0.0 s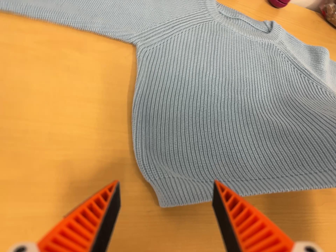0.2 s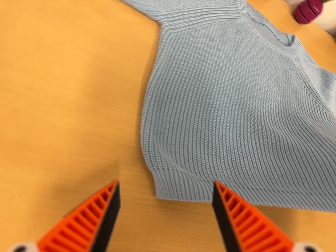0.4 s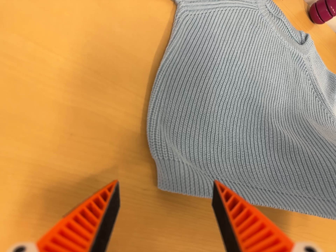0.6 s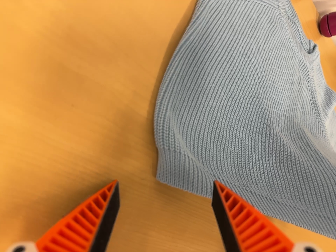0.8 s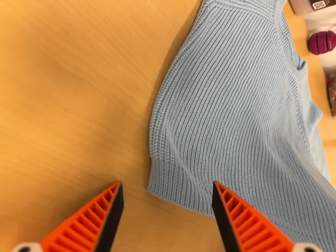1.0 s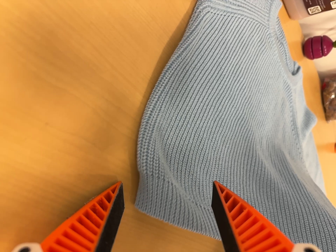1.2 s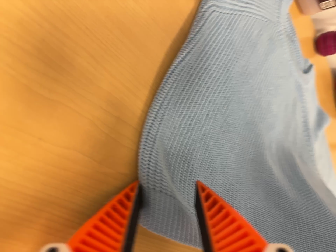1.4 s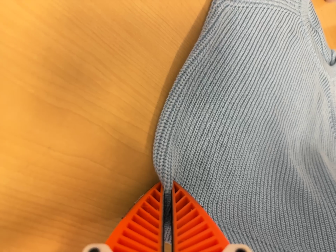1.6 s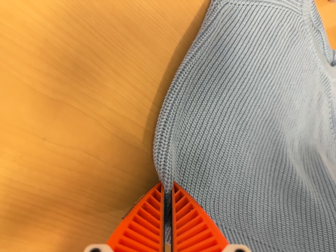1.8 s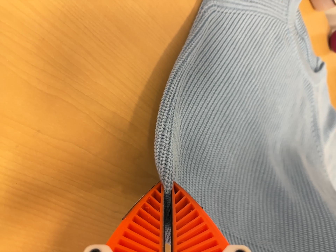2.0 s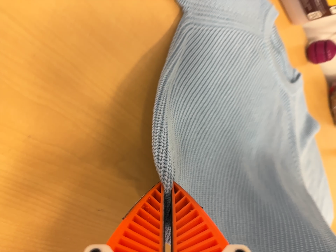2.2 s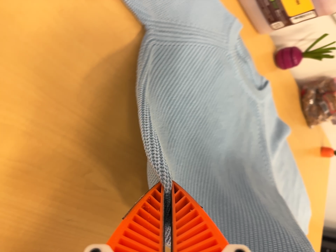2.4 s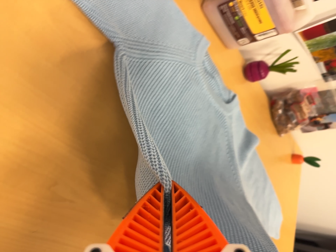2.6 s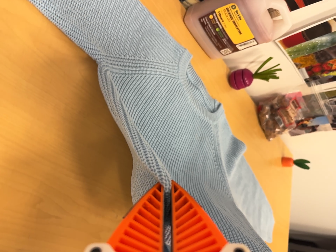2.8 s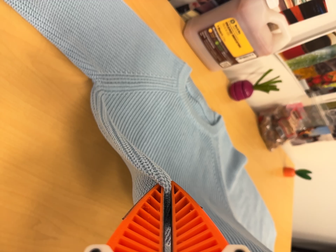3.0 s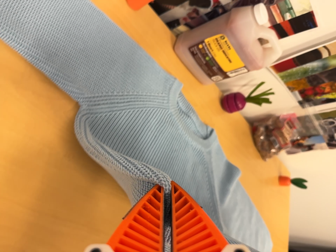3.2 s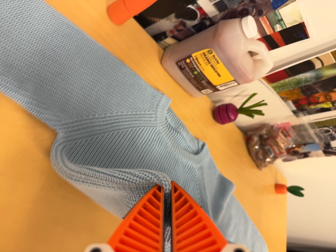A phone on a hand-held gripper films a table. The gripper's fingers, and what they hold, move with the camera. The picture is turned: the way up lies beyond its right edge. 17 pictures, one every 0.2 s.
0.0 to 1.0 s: The camera pans to its right by about 20 degrees. It travels to its left and forward, about 12 cm. Its aim tips toward the bottom of its view by about 10 degrees, and the scene shifts upward. It rolls about its line of sight by about 30 degrees, and the scene rotates clockwise.
1.0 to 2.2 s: The camera travels to its right and backward, about 8 cm, so close, fixed things drift to the left.
2.2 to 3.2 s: The camera travels toward the top of its view and to its right, about 12 cm, so close, fixed things drift downward.
The film runs forward here.
